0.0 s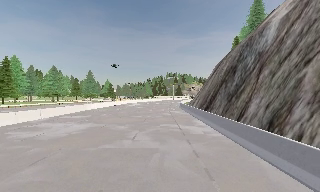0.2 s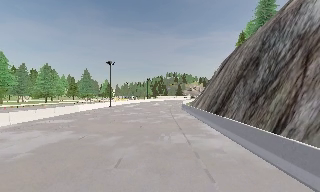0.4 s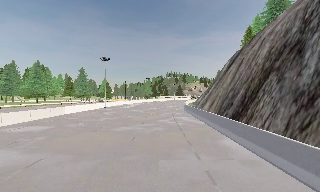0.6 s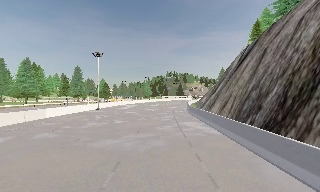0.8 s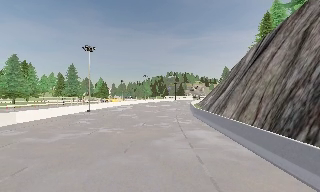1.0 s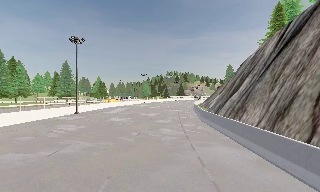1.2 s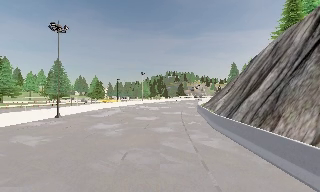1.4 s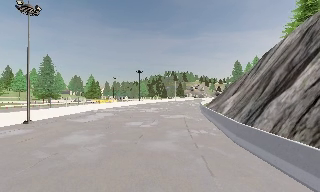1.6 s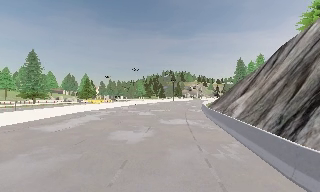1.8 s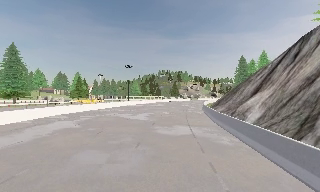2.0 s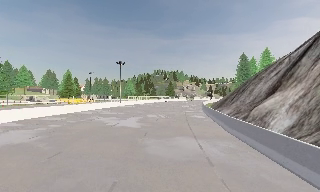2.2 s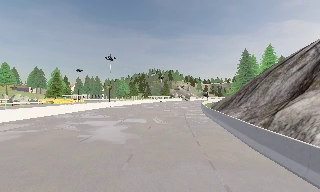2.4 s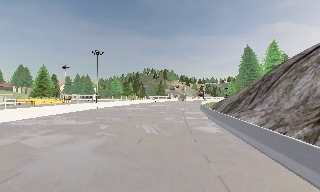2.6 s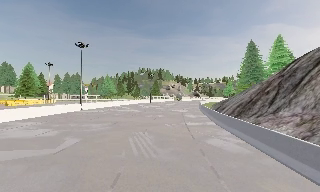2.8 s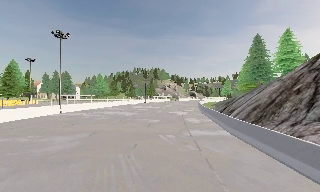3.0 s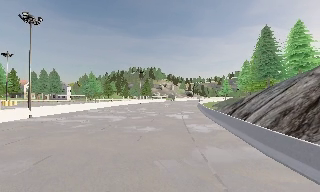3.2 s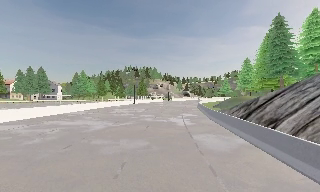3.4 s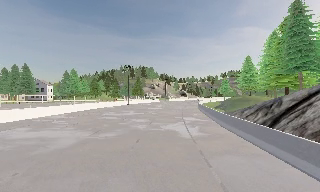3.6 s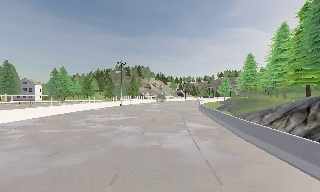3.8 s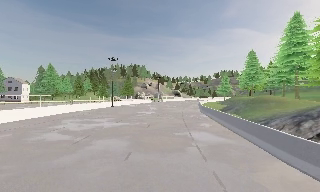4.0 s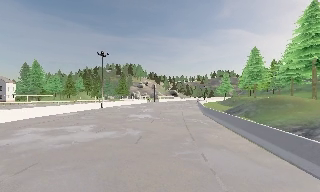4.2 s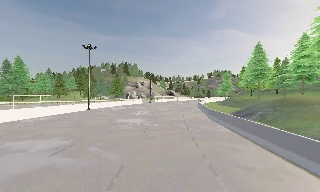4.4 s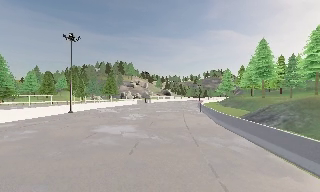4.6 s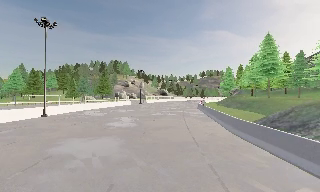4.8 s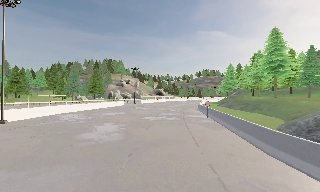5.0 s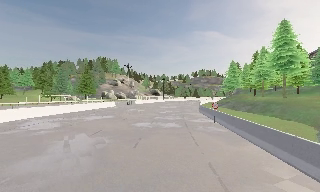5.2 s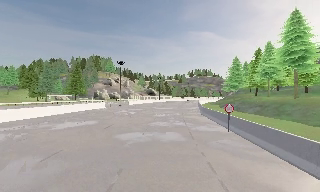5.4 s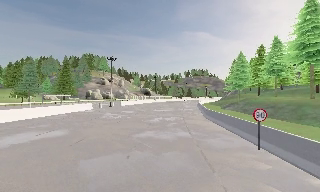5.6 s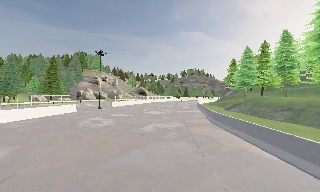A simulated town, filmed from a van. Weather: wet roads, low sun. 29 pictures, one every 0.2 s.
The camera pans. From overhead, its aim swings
clockwise.
The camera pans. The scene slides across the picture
to the left.
0.0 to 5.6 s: The scene slides to the left, as the camera pans about 30 degrees to its right. It travels forward, about 125 m.
The film runs forward here.
